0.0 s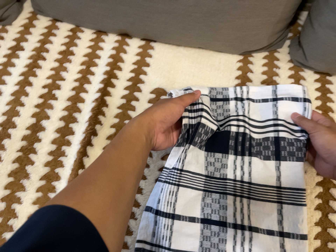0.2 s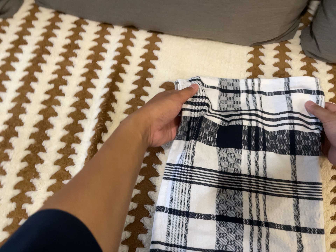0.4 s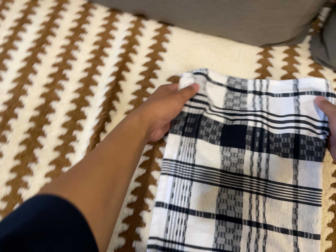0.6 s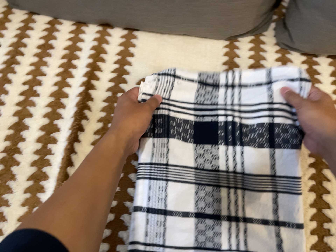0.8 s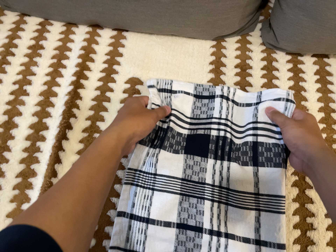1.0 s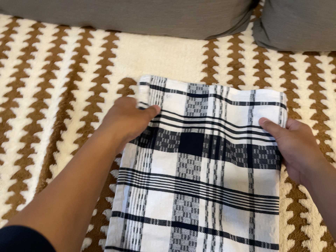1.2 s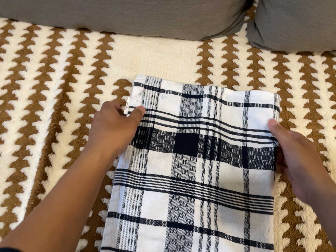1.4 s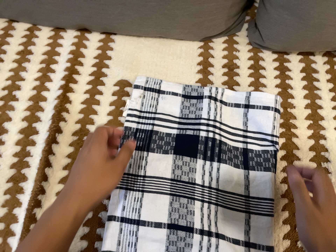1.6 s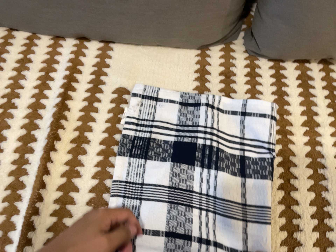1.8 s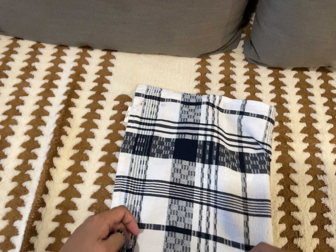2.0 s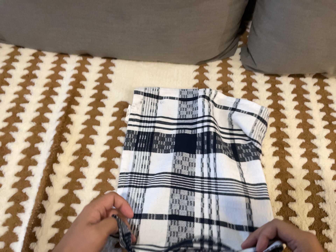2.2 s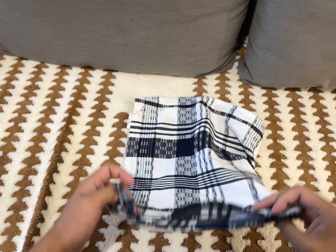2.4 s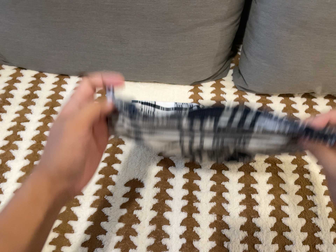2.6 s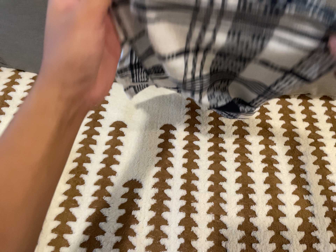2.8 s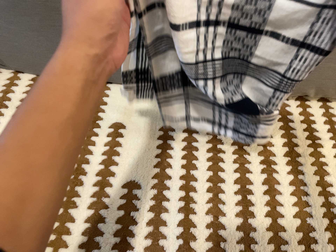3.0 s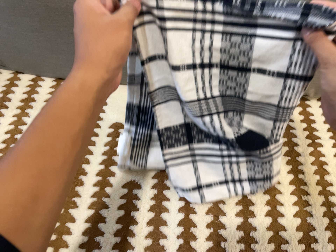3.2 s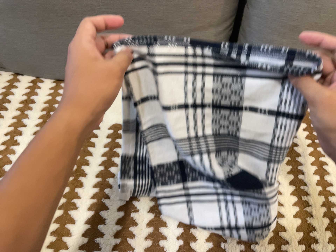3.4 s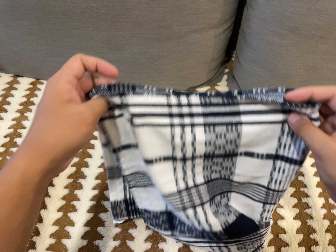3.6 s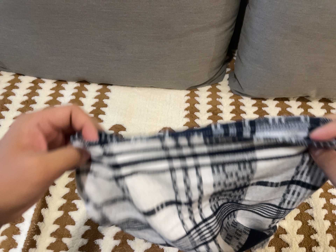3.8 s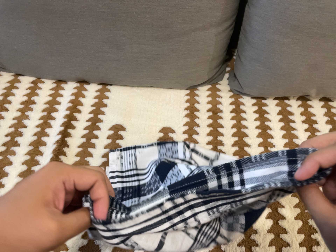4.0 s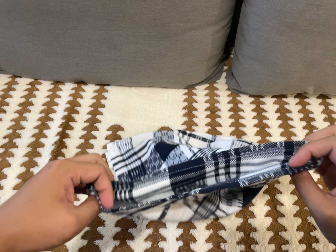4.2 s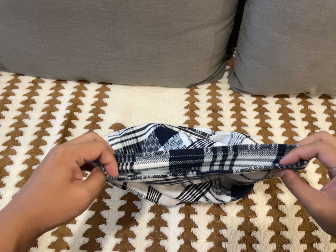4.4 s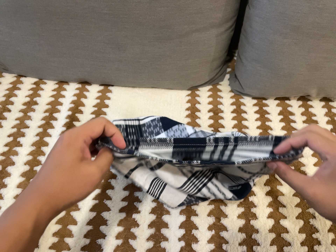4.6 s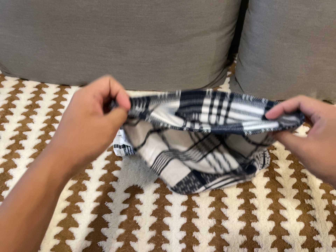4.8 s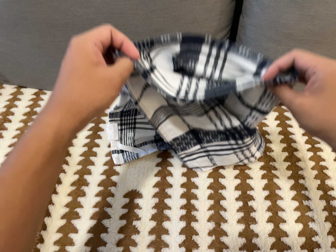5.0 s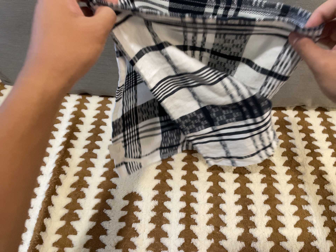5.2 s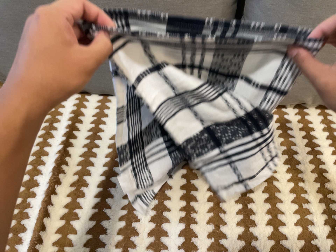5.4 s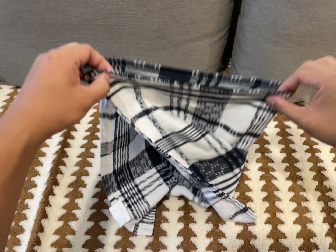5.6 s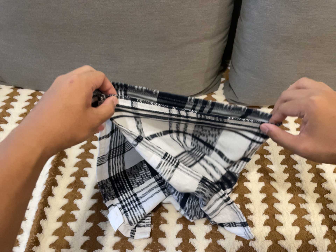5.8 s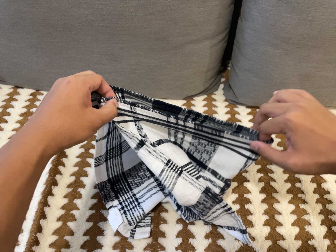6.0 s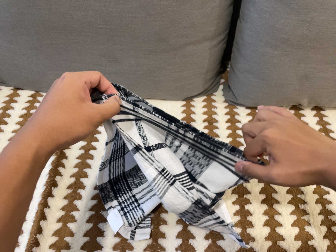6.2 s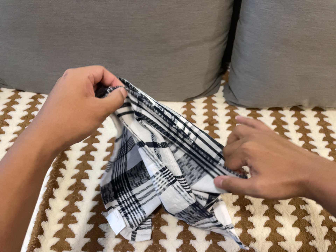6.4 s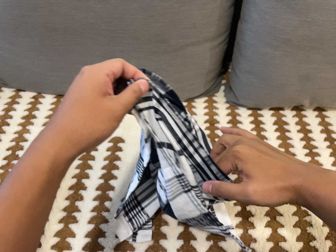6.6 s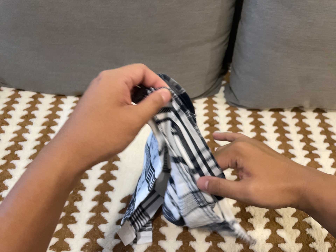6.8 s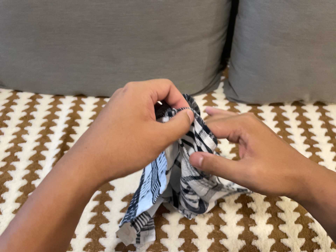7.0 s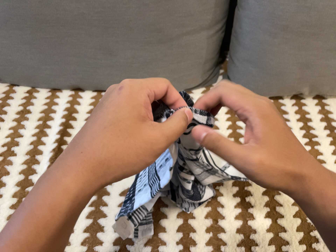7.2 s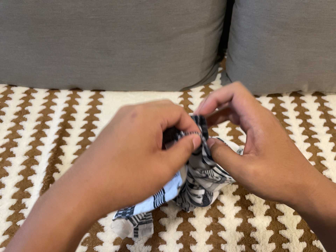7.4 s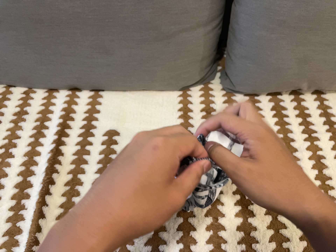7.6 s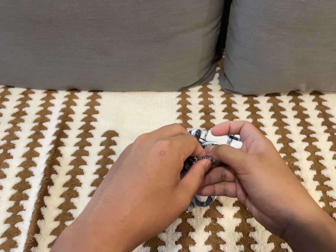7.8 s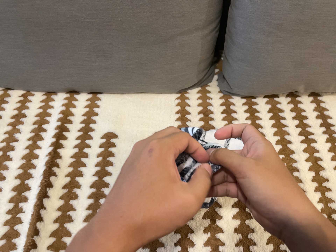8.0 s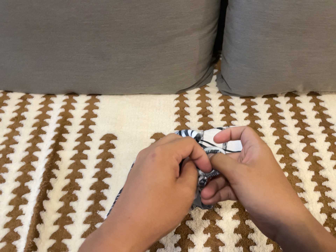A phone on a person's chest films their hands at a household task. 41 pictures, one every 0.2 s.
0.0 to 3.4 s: The camera travels backward, about 7 cm, so what stands in front gets smaller. Its aim tips toward the top of its view by about 10 degrees, and the scene shifts downward.
3.4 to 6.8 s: The camera shifts only a little, or ends up much as it began.
6.8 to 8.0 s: The camera shifts only a little, or ends up much as it began.
The film runs backward here.
